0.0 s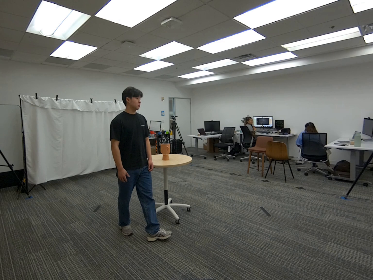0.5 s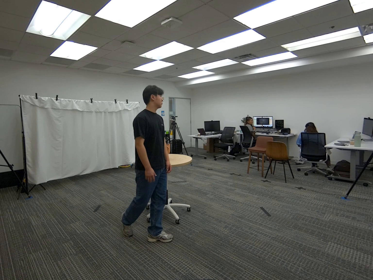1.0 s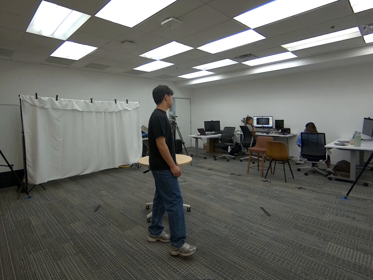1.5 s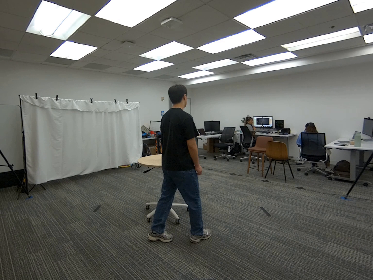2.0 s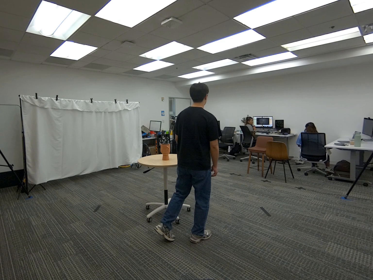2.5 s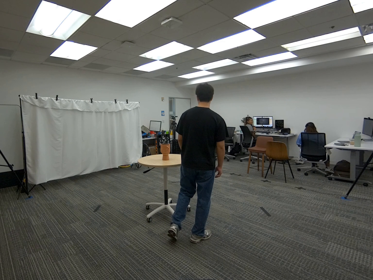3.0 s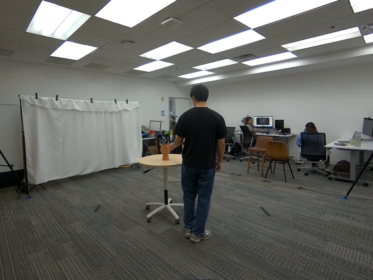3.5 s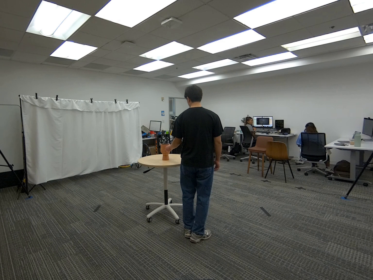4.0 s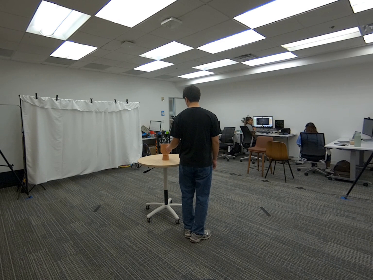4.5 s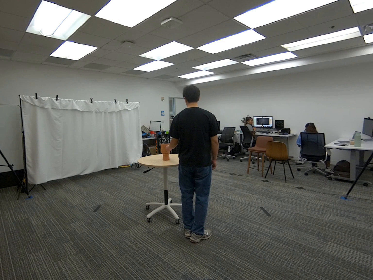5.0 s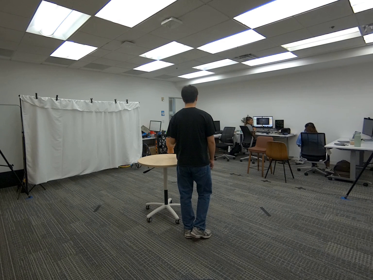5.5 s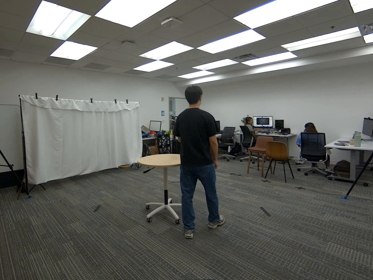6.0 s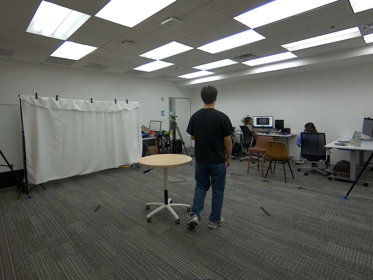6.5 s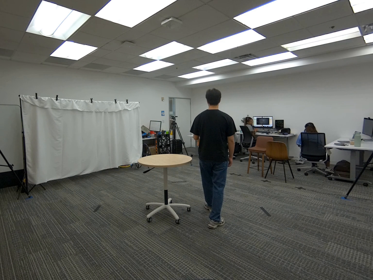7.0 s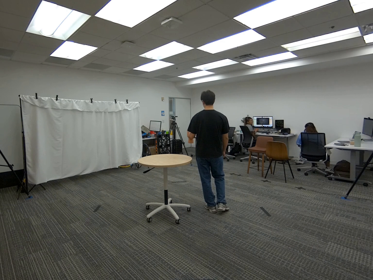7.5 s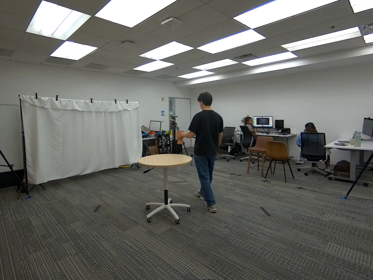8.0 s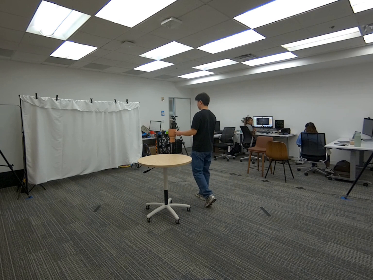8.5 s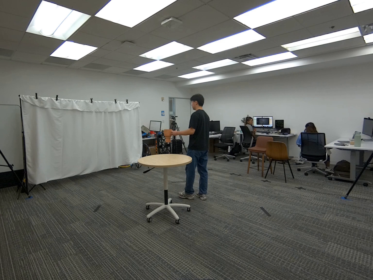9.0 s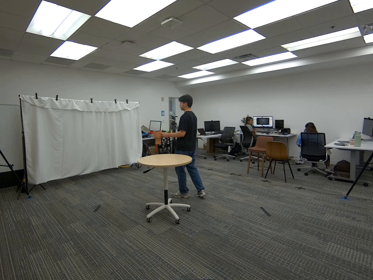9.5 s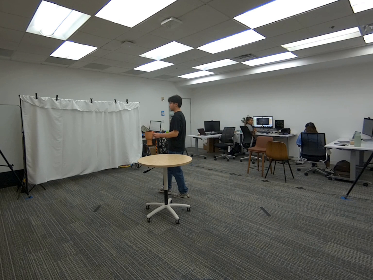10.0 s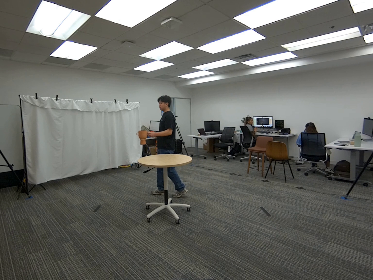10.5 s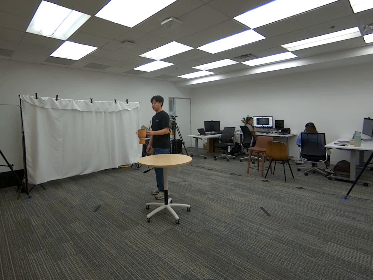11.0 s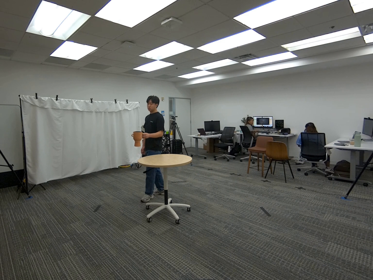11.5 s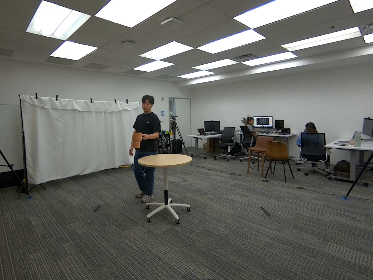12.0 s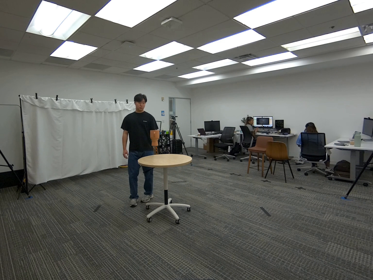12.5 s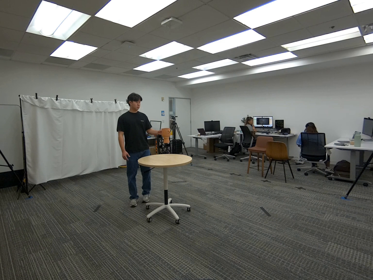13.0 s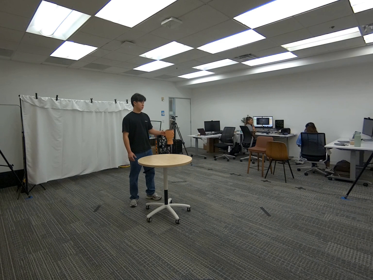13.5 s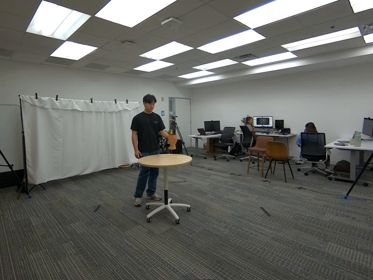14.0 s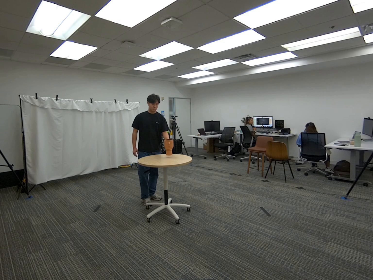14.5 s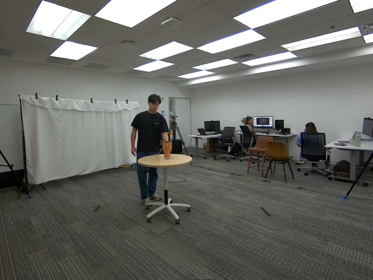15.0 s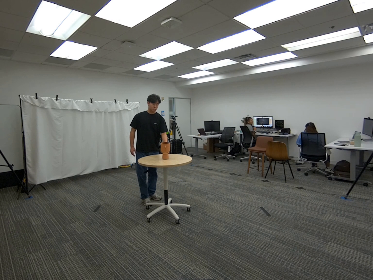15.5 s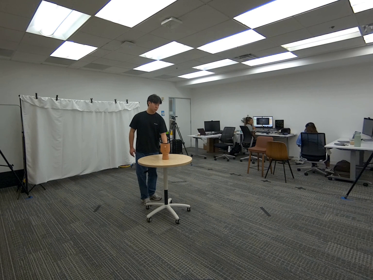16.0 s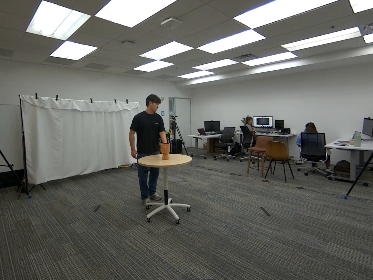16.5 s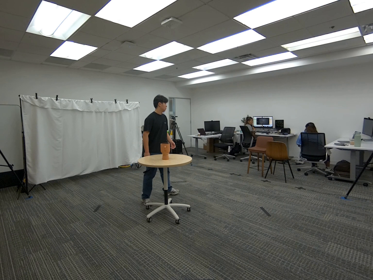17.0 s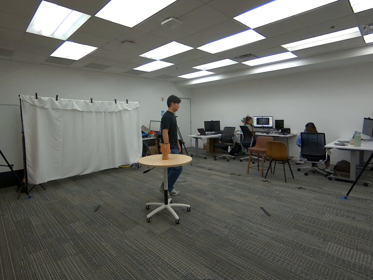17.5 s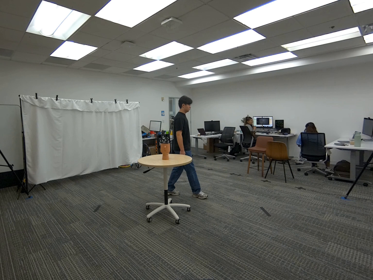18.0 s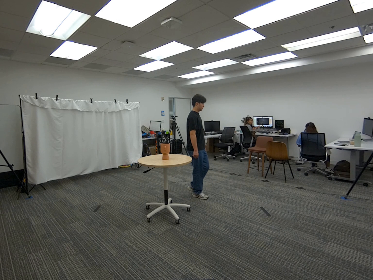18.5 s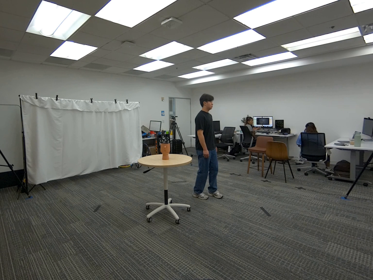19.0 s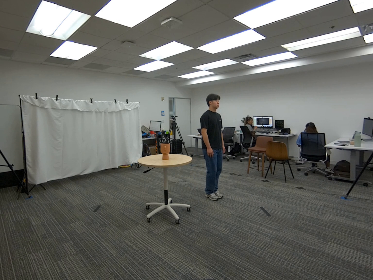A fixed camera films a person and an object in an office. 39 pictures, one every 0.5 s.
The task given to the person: Walk over to the ceramic vase on the round table and pick up the ceramic vase using your left hand from one of the handles and walk within the bounding area holding the ceramic vase infront of you. Place on the round table when complete.
